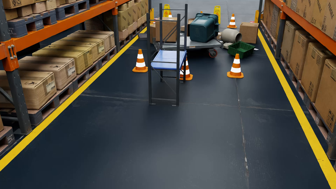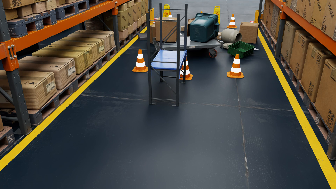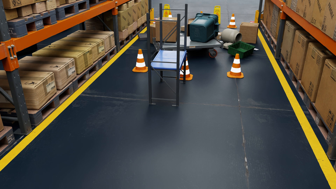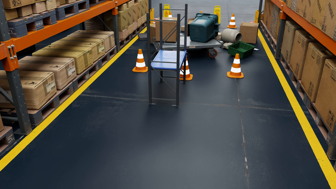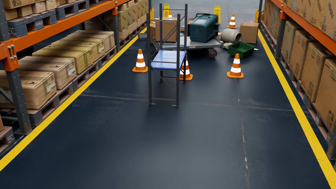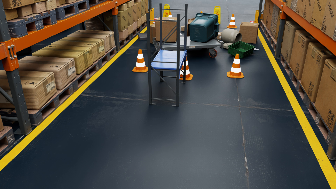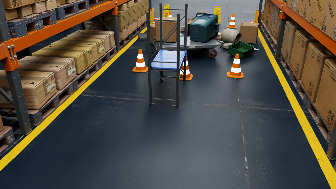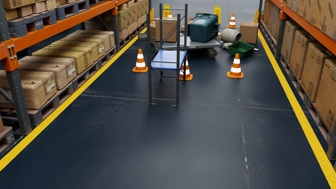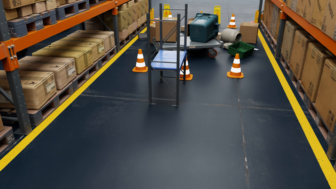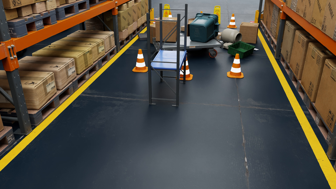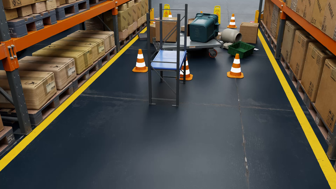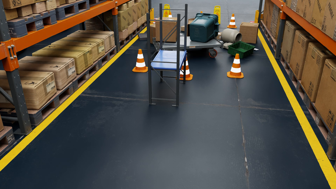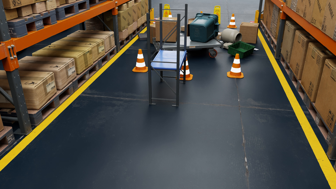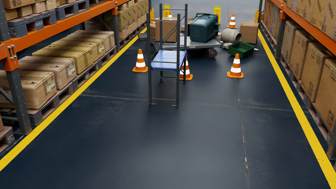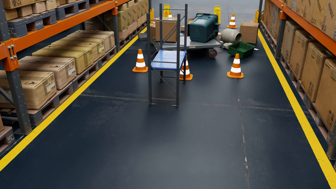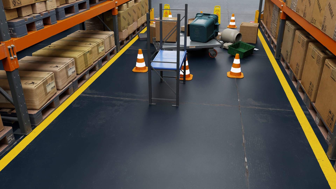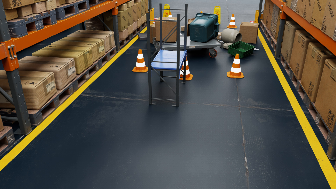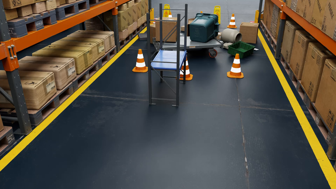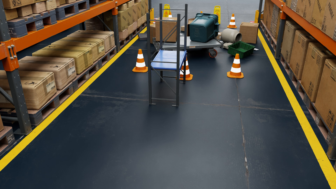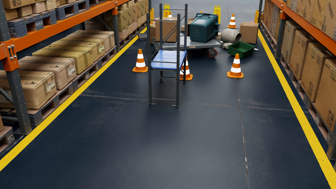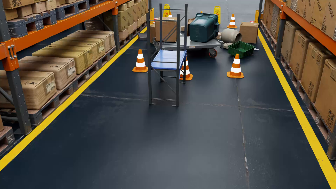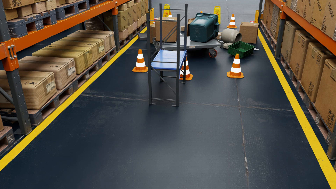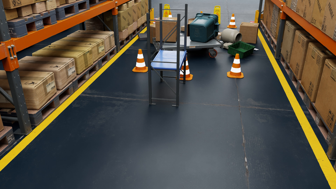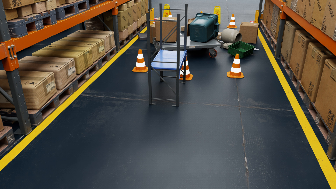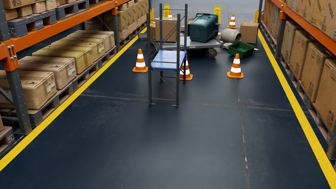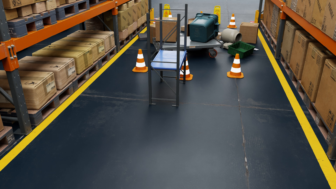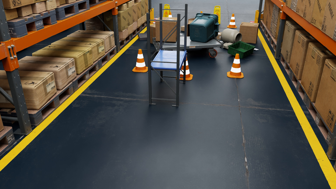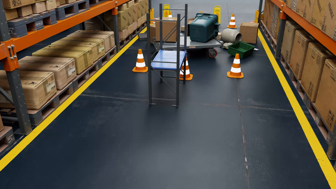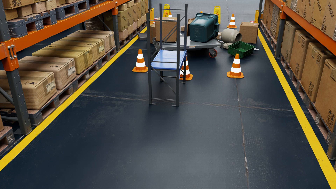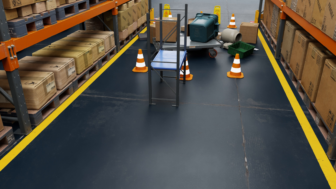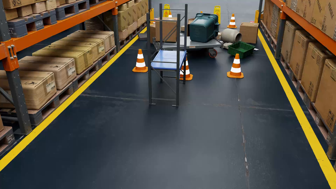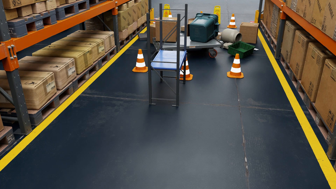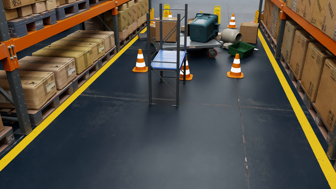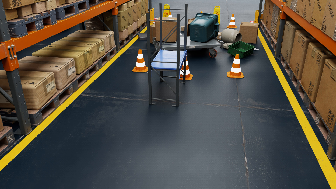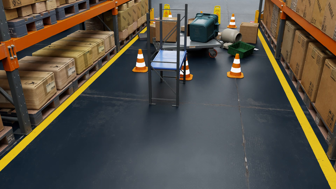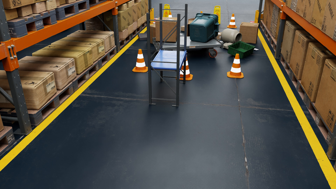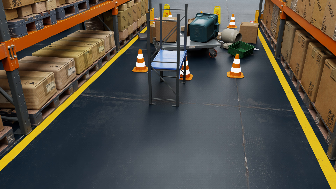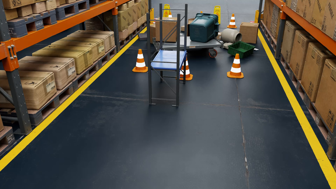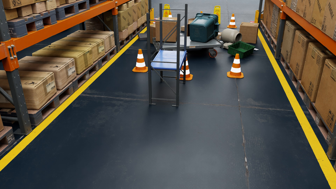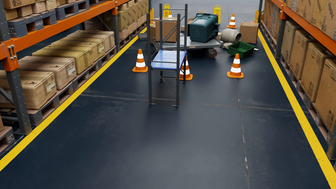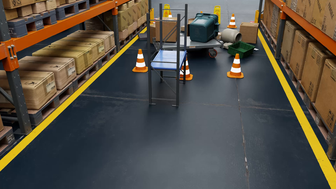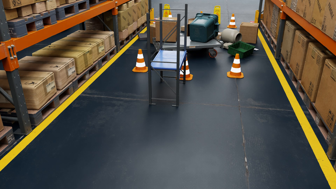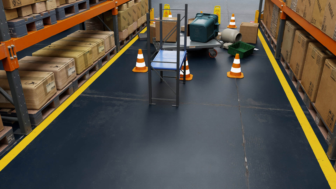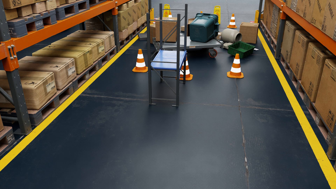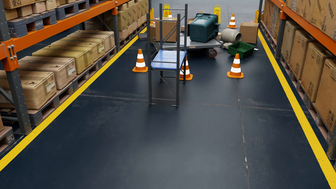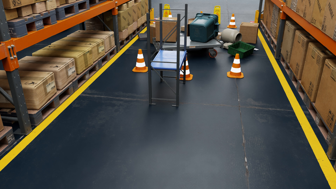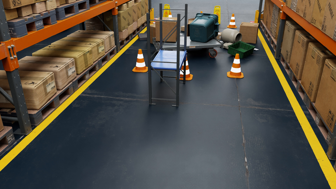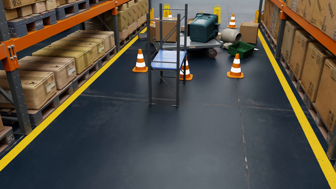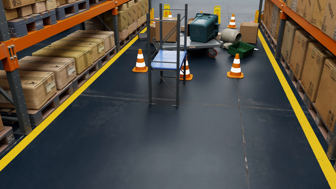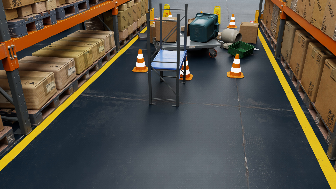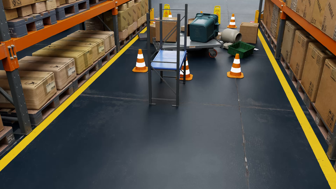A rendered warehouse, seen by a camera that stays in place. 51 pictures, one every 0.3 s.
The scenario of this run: A forklift runs into an object in its way.
